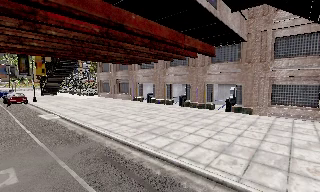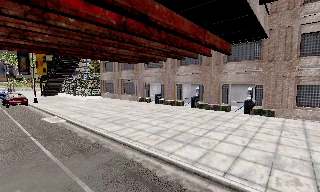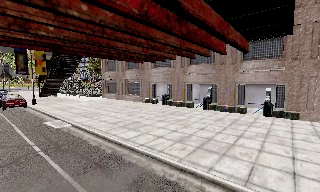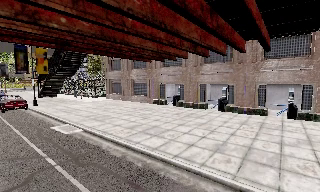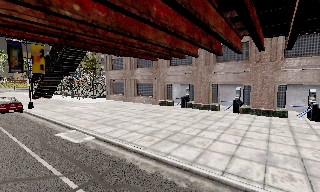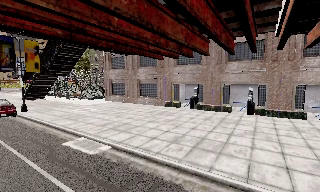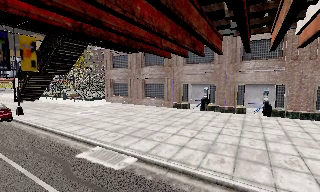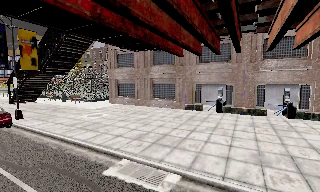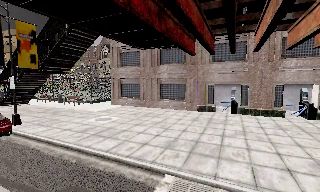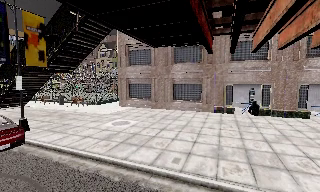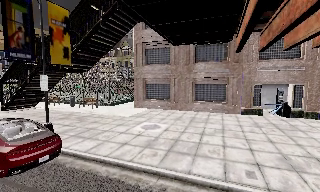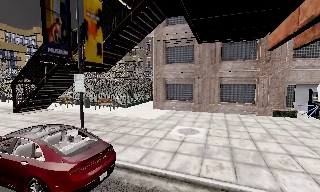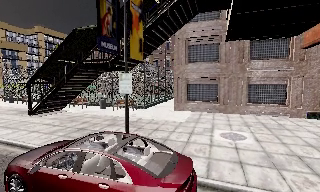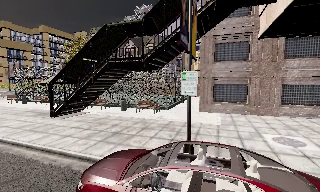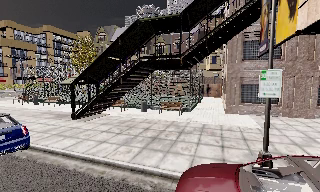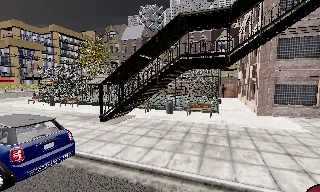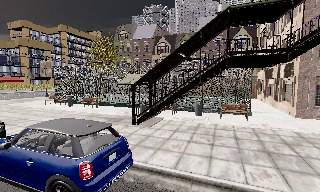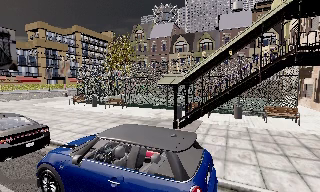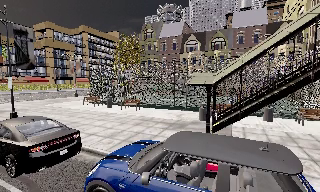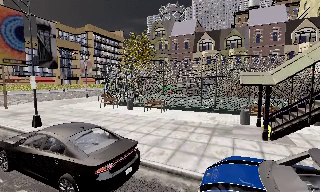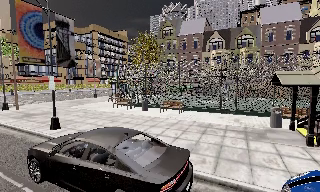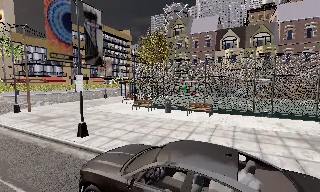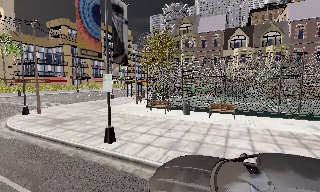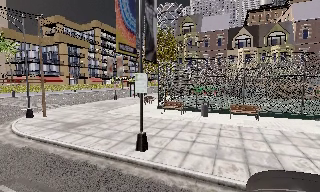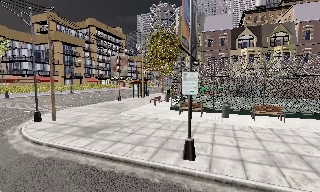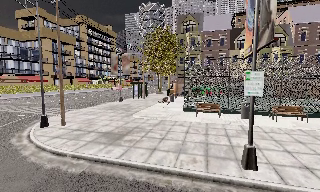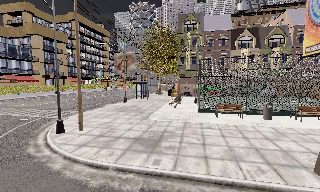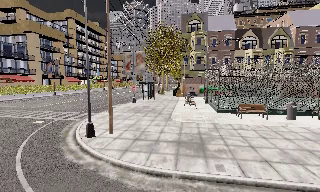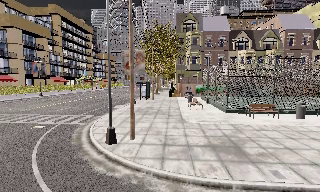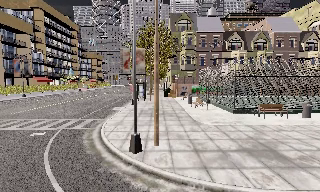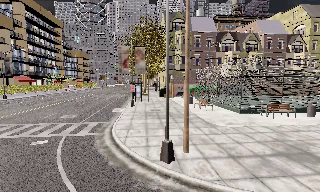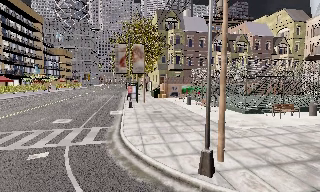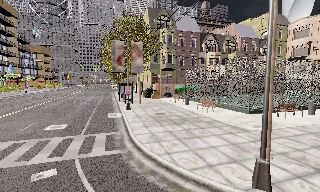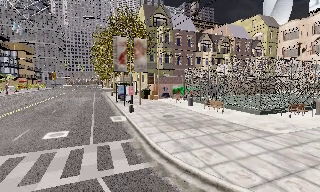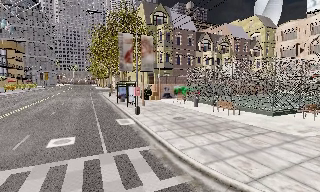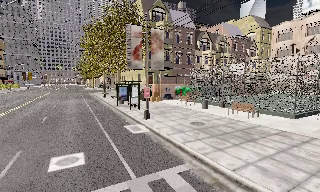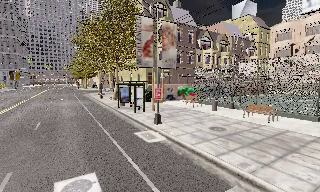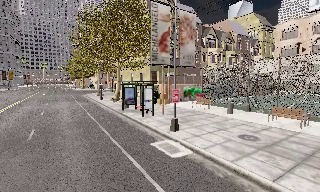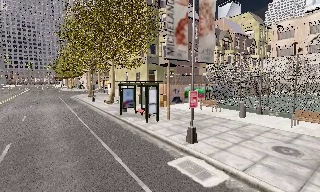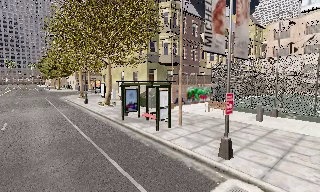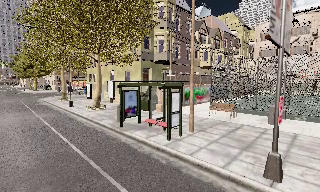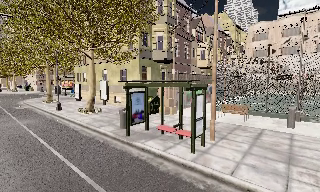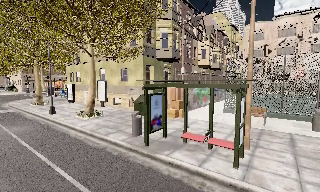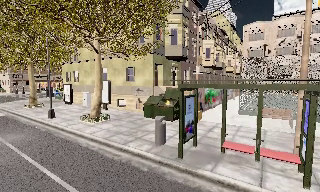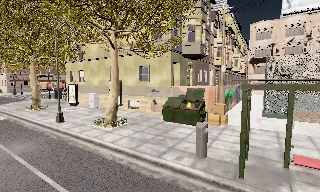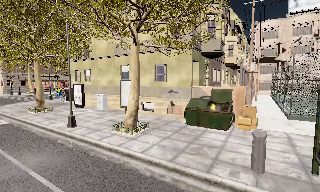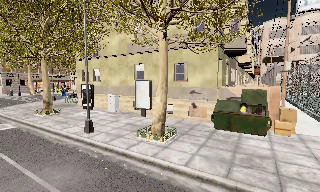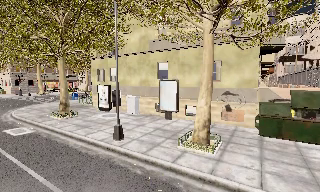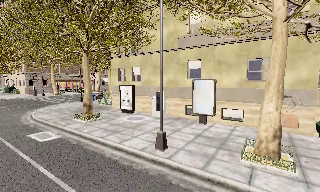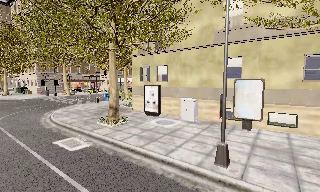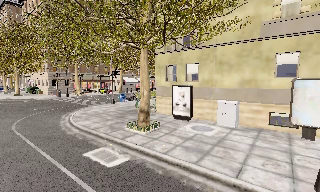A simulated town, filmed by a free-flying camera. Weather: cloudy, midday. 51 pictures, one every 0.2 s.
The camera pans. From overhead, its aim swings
clockwise.
0.0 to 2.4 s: The camera pans to its right, which is clockwise from overhead, by about 20 degrees. It travels to its left and forward, about 25 m, so close, fixed things drift to the right.
2.4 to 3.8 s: The camera travels to its left, about 15 m, so close, fixed things drift to the right.
3.8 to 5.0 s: The camera travels to its left and forward, about 12 m, so close, fixed things drift to the right.
5.0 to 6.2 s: The camera pans to its right, which is clockwise from overhead, by about 25 degrees. It travels to its left, about 12 m.
6.2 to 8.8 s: The camera pans to its right, which is clockwise from overhead, by about 45 degrees. It travels to its left and forward, about 25 m.
8.8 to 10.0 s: The camera travels to its left and forward, about 12 m, so close, fixed things drift to the right.
The film runs forward here.
